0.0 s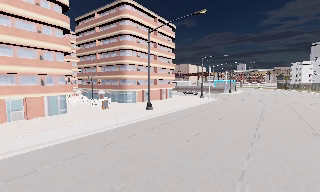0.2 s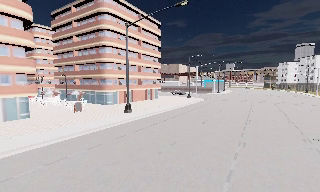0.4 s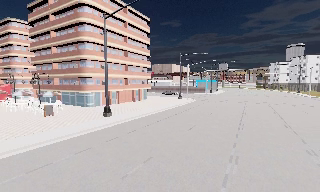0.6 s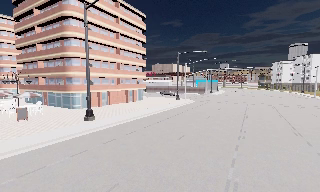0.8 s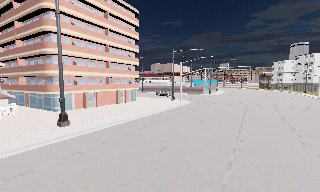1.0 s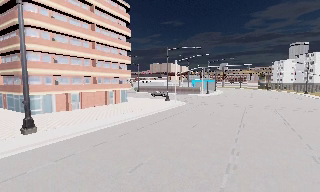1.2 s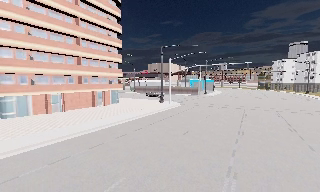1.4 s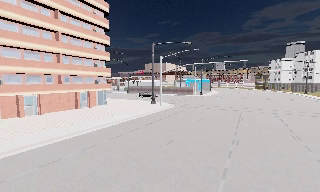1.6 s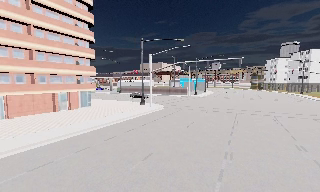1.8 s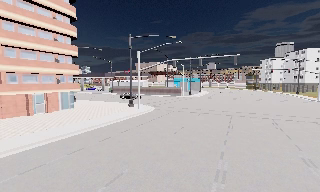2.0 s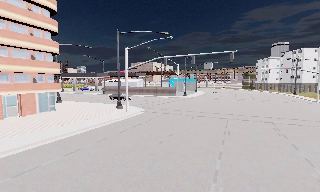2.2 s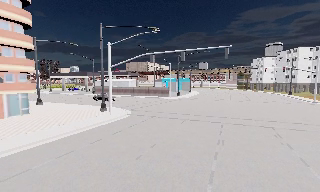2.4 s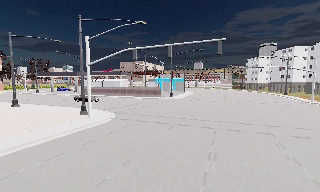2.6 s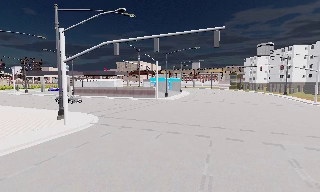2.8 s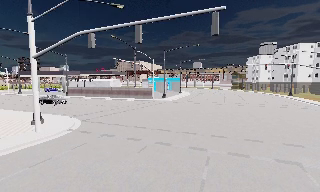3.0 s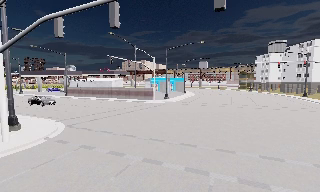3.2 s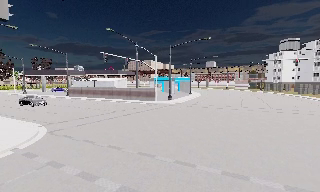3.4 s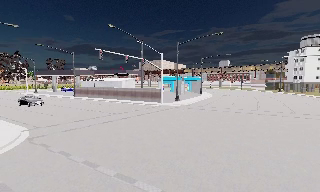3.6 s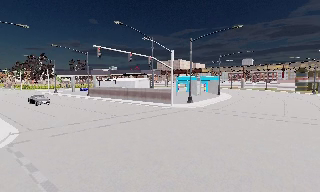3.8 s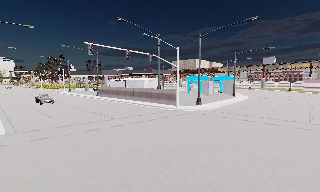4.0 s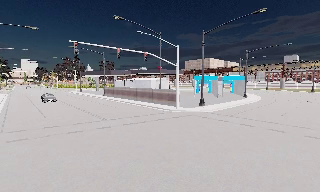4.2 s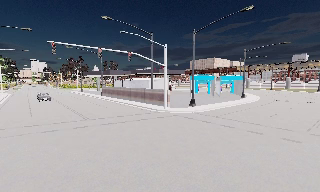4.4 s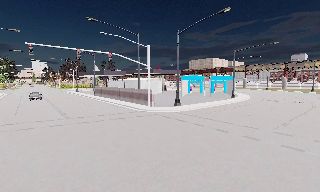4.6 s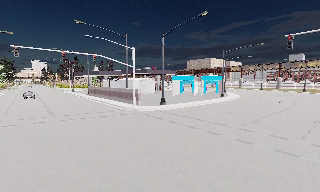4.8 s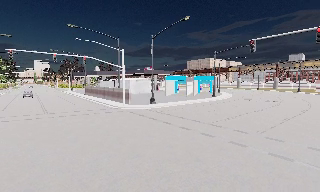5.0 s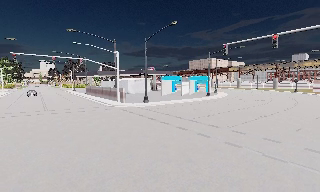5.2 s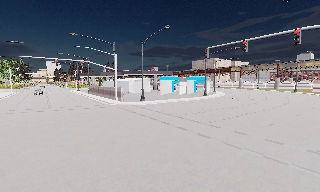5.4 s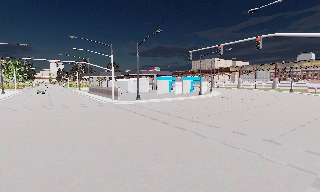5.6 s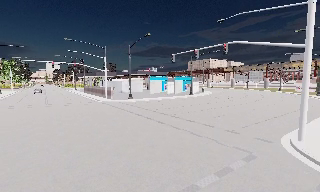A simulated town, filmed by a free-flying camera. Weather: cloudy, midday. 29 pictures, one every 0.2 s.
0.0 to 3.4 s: The camera travels forward and to its right, about 40 m, so what stands in front looms larger.
3.4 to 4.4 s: The camera pans to its left, which is counterclockwise from overhead, by about 20 degrees. It travels to its right and forward, about 11 m, so close, fixed things drift to the left.
4.4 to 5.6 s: The camera travels to its right and backward, about 13 m, so close, fixed things drift to the left.
The film runs backward here.
